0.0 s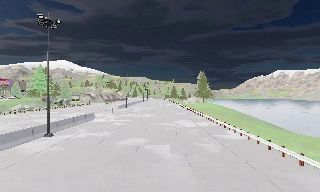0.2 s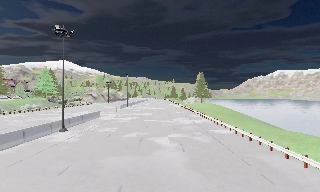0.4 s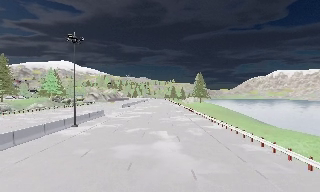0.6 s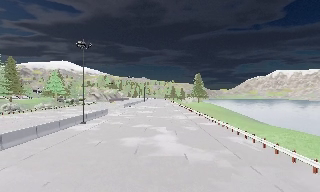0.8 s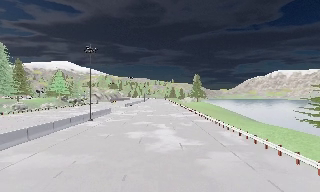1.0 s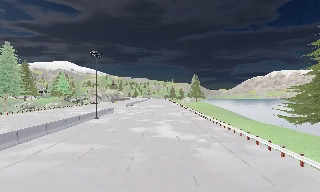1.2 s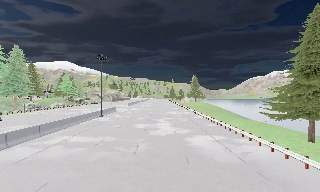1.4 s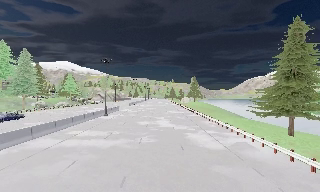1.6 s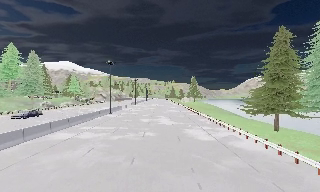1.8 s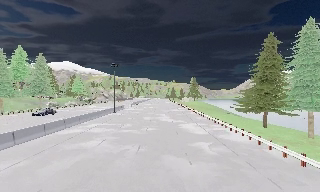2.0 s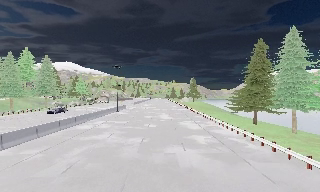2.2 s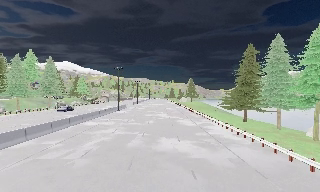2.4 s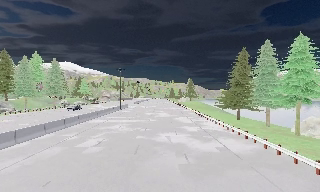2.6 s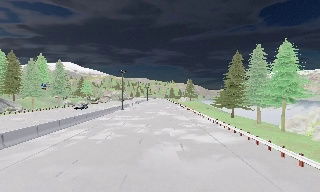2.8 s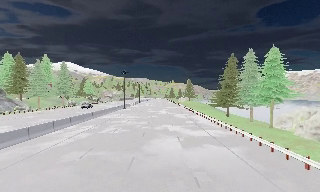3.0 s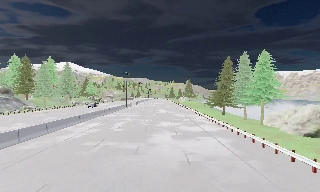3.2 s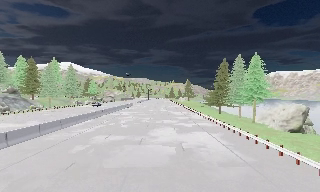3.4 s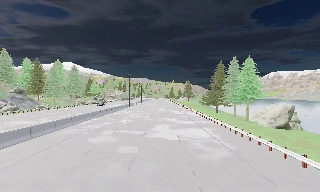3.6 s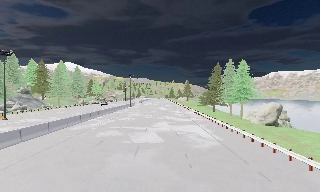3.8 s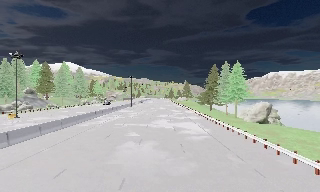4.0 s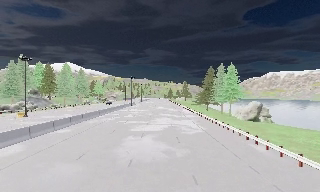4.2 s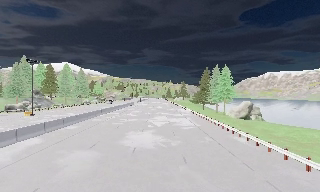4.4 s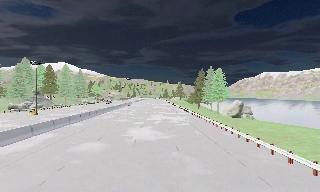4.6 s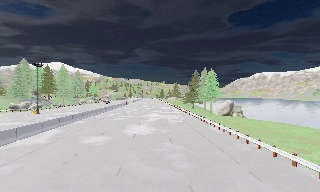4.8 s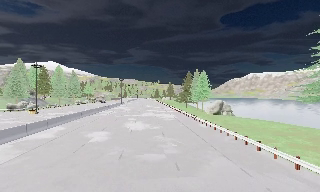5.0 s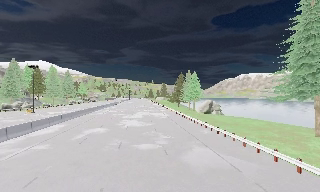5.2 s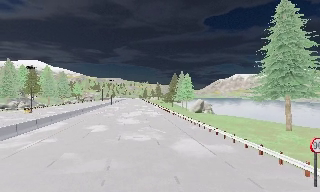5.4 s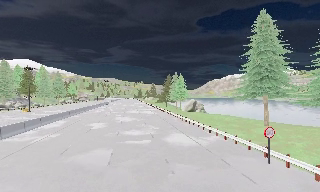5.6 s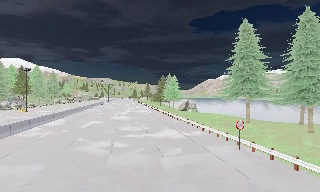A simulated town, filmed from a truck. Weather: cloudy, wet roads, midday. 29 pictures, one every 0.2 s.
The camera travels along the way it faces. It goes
backward.
0.0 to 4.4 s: The camera travels backward, about 55 m, so what stands in front gets smaller.
4.4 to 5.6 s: The camera pans to its right, which is clockwise from overhead, by about 10 degrees. It travels backward, about 14 m, so what stands in front gets smaller.
The film runs backward here.
